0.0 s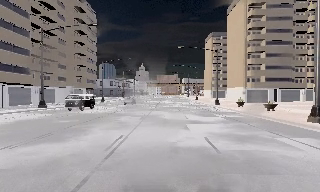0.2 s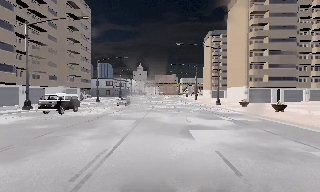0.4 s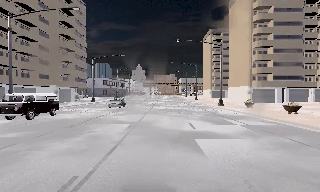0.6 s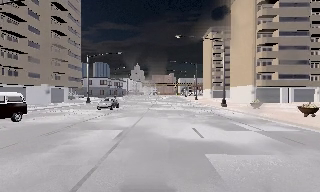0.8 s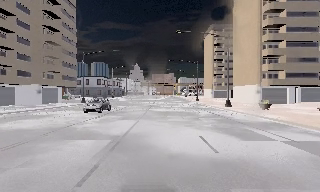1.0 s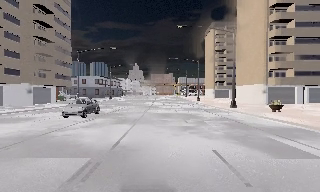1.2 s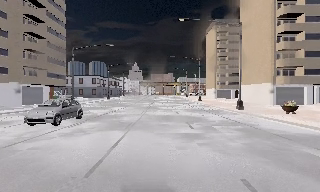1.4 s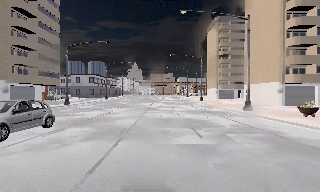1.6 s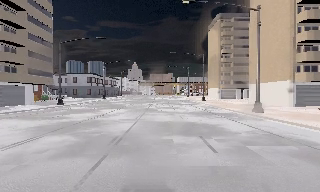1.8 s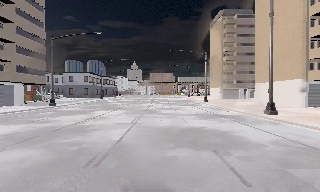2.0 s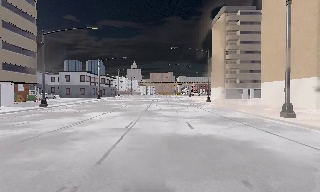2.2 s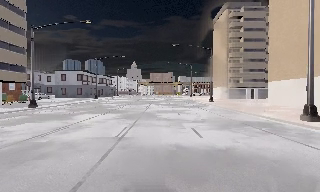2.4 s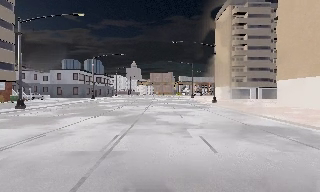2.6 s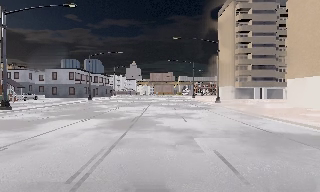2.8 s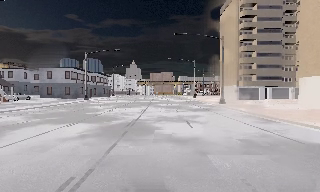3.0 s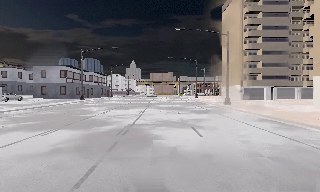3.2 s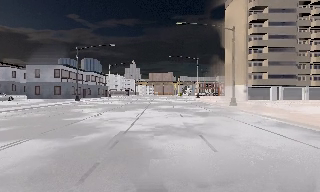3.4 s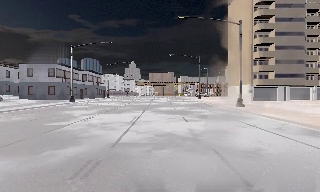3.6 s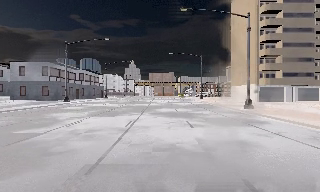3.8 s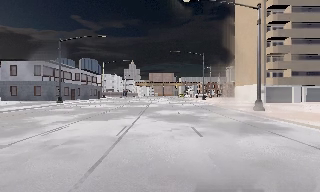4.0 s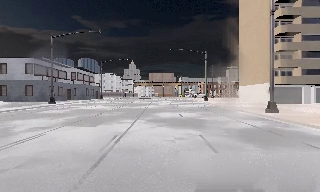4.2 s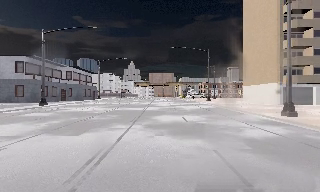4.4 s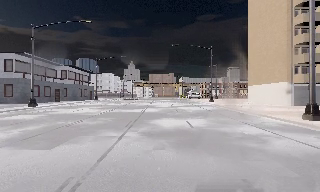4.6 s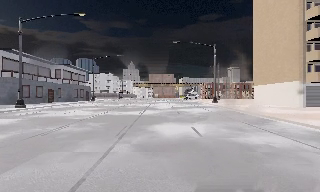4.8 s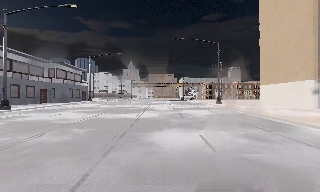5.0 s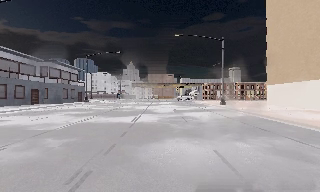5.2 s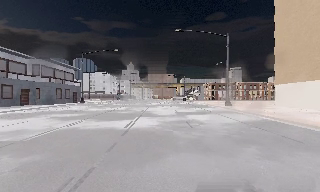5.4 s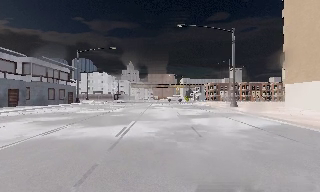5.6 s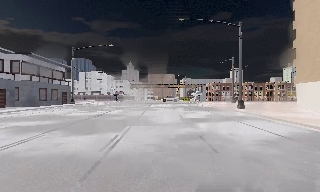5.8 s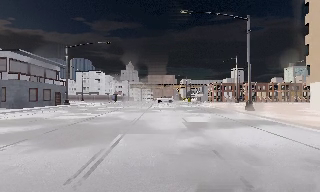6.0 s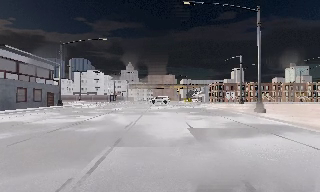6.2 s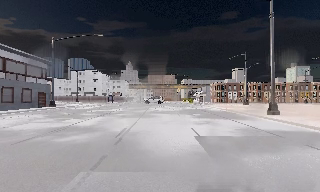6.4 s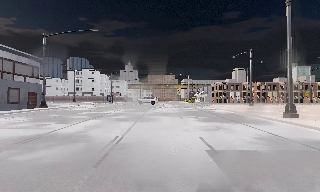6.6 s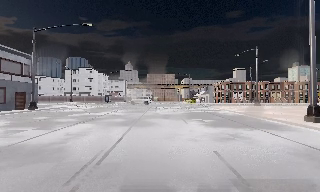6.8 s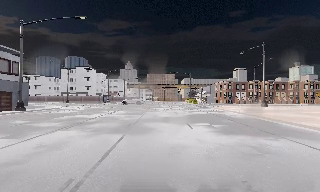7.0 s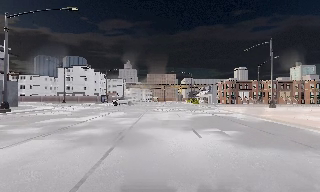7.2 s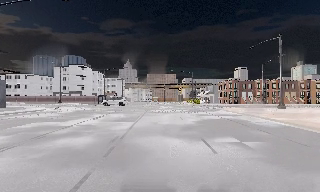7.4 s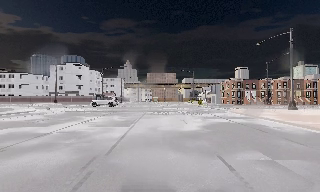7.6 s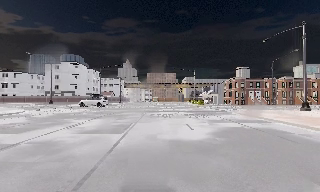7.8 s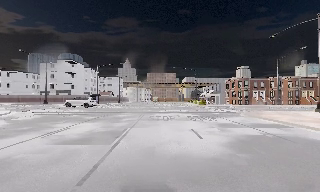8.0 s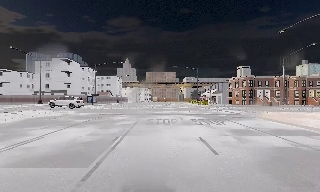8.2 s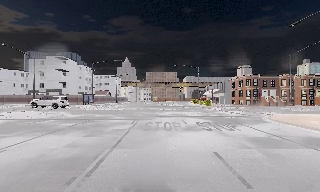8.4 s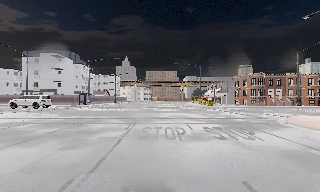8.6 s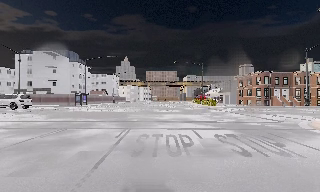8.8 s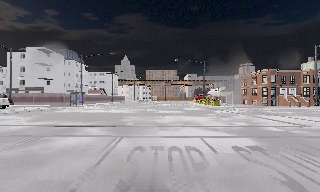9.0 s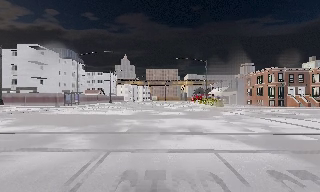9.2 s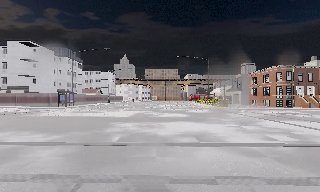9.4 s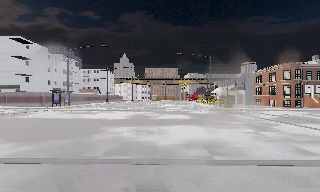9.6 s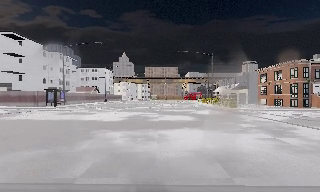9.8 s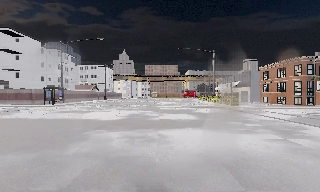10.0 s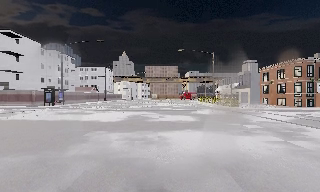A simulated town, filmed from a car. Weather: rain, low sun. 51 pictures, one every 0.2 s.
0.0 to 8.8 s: The camera travels forward, about 80 m, so what stands in front looms larger.
8.8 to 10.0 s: The camera travels forward, about 7 m, so what stands in front looms larger. It loses speed.
The film runs forward here.
